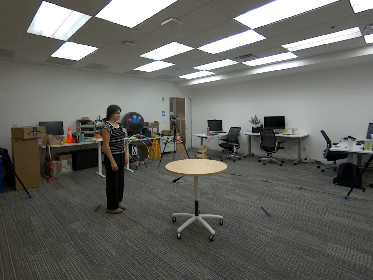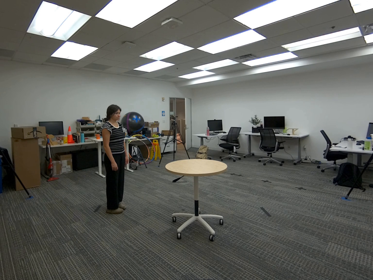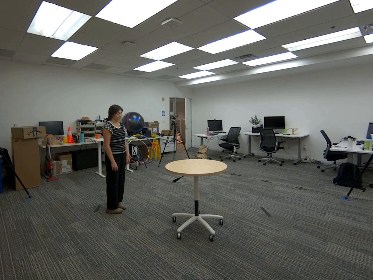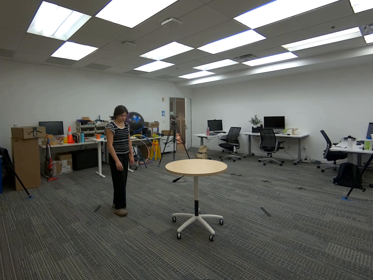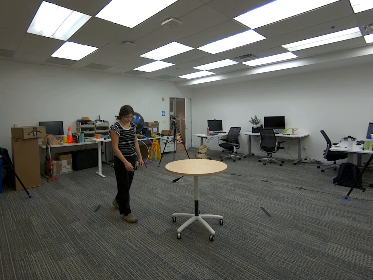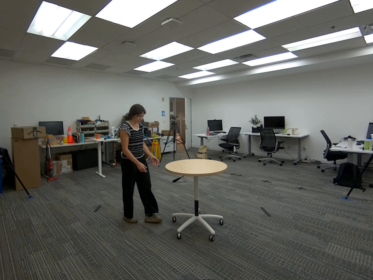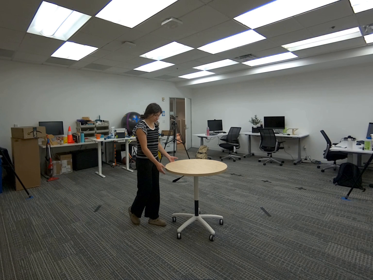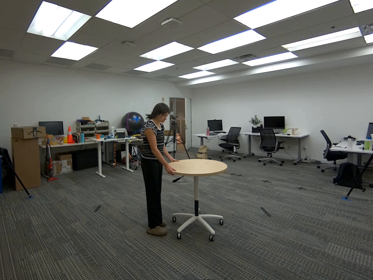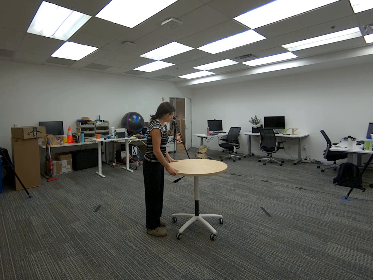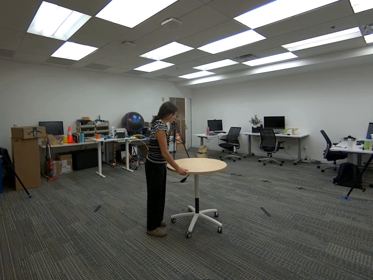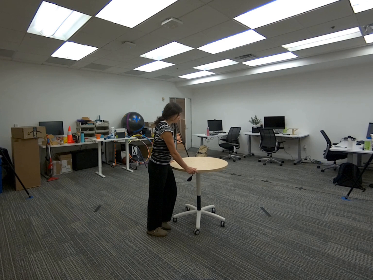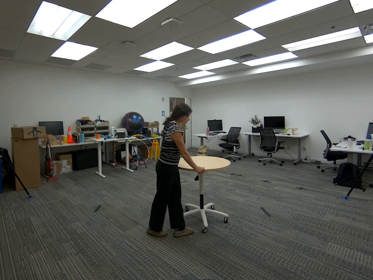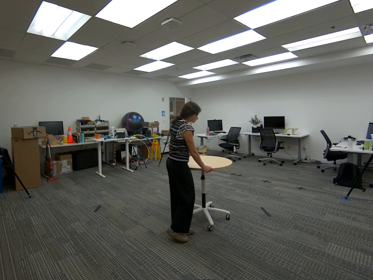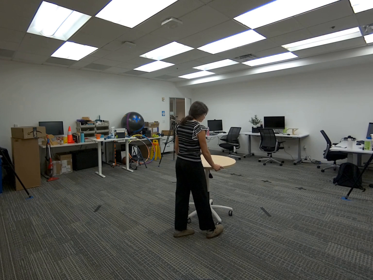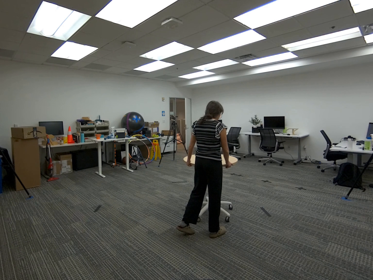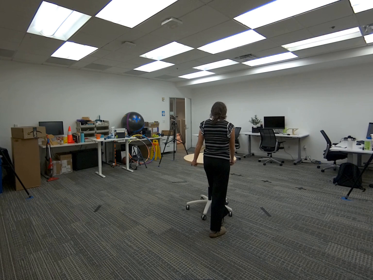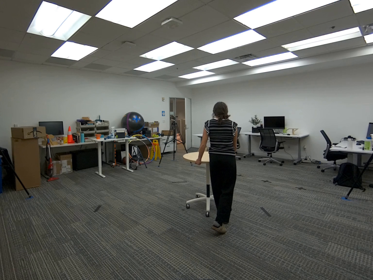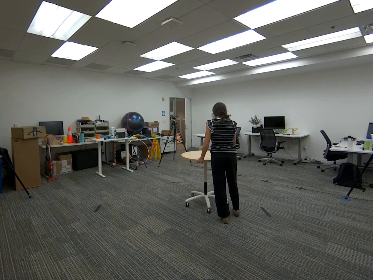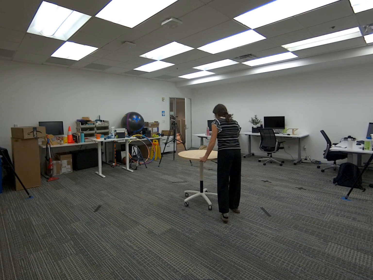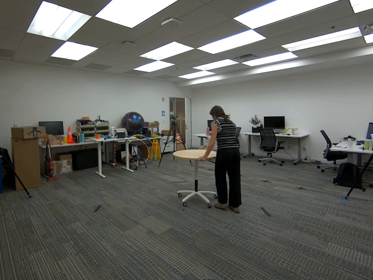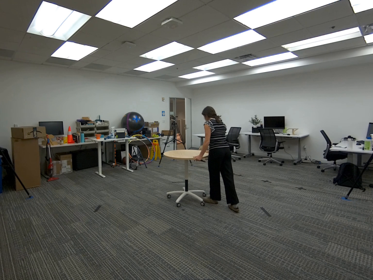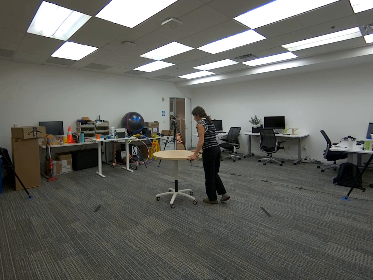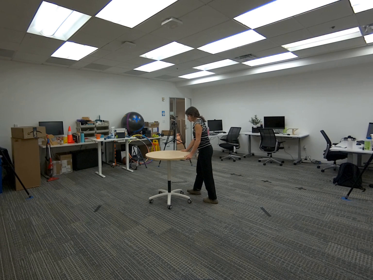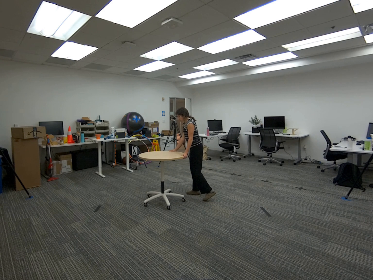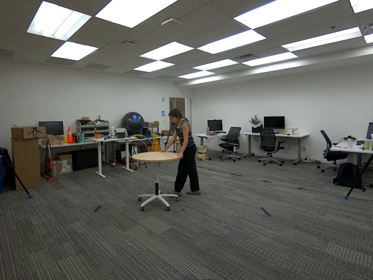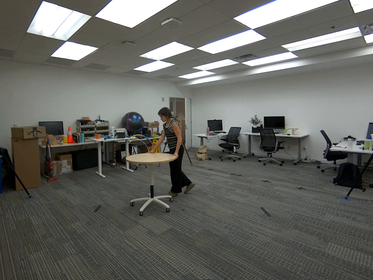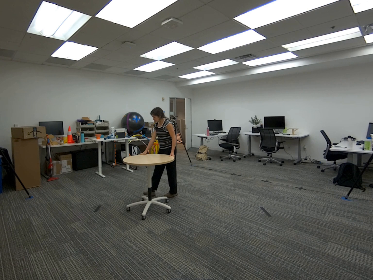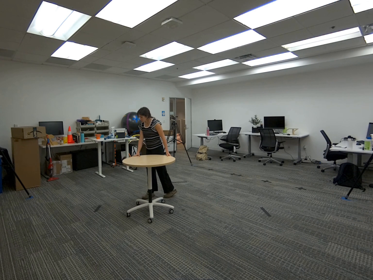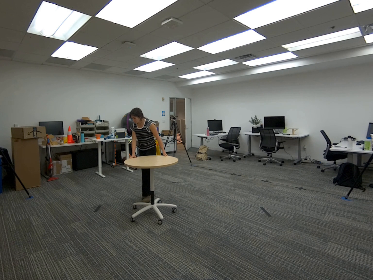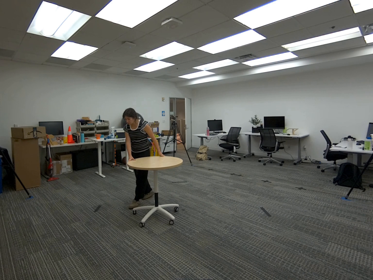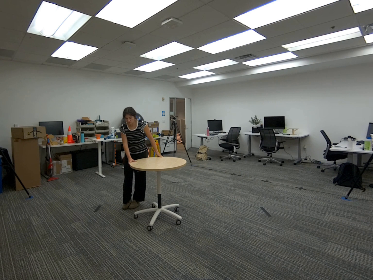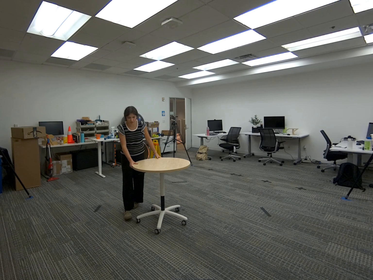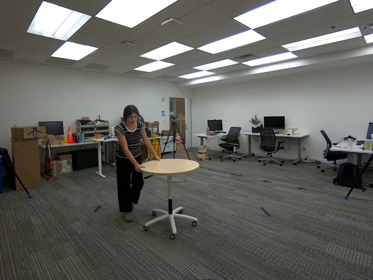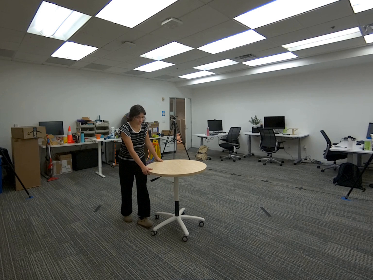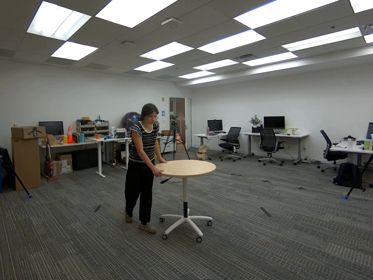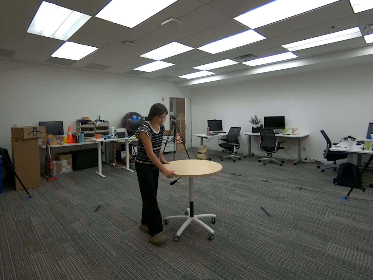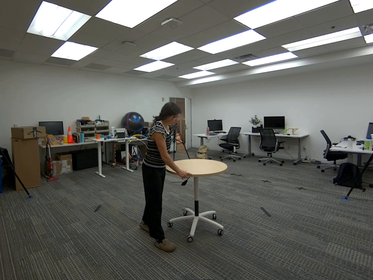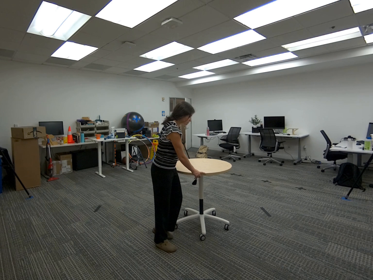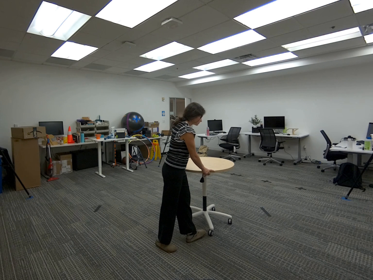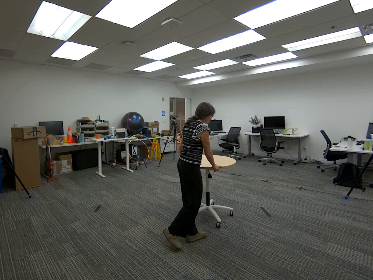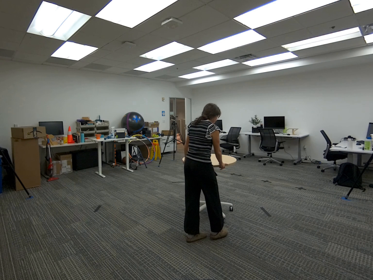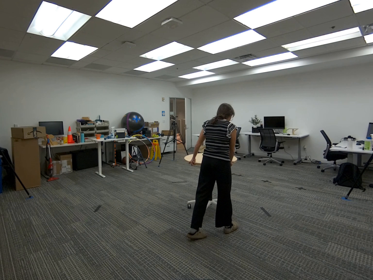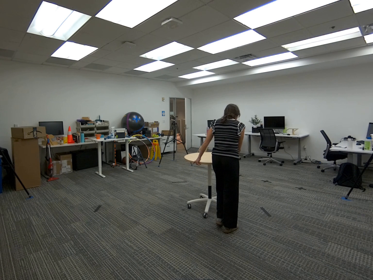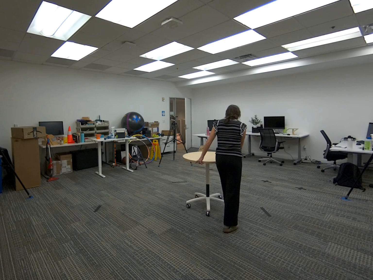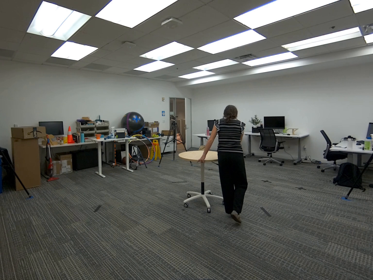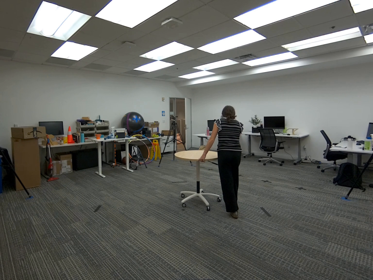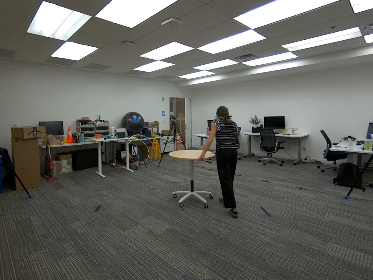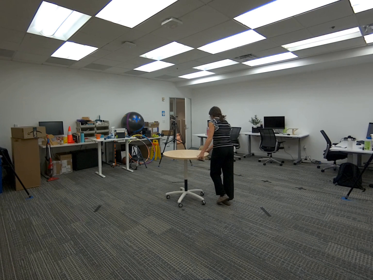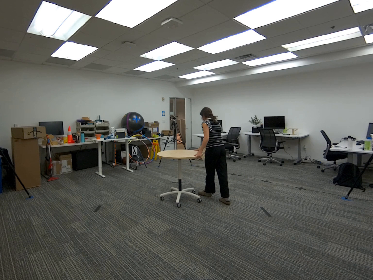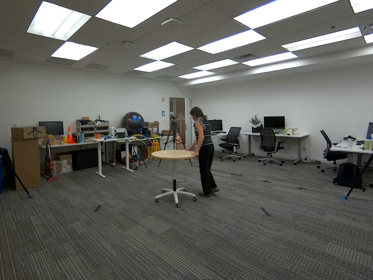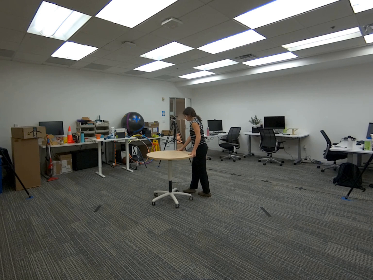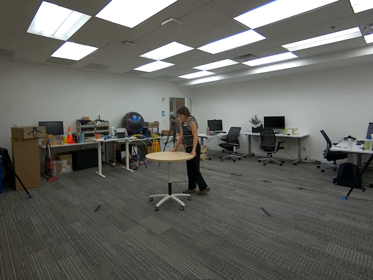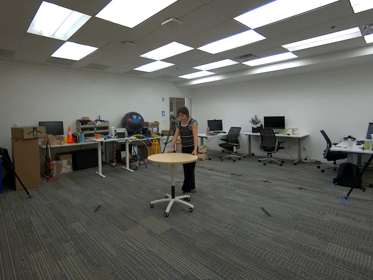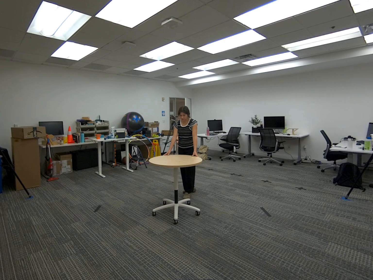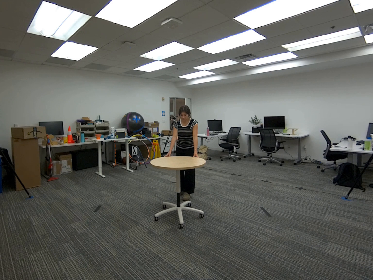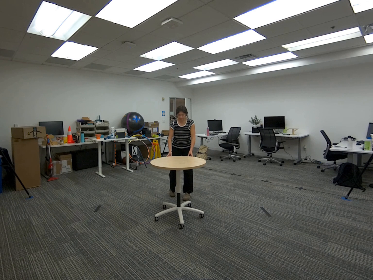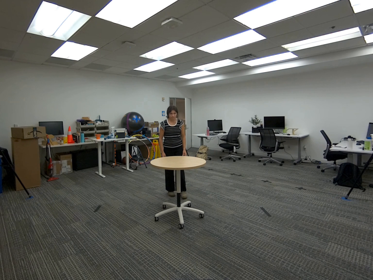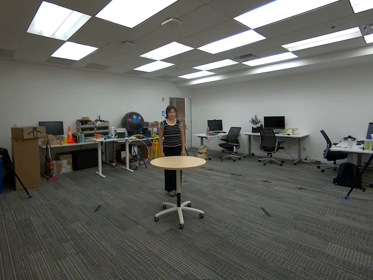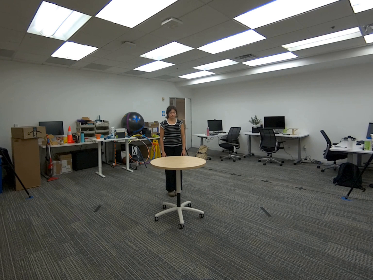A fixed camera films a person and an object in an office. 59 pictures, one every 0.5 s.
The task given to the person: Walk to the round table, use both of your hands to push the table around the bounding area.
